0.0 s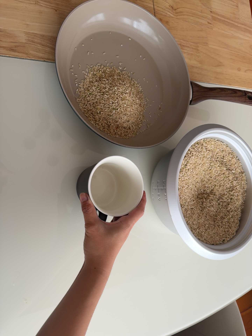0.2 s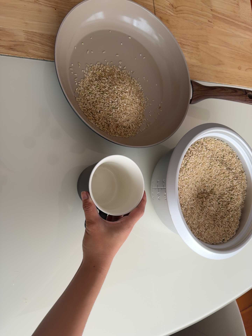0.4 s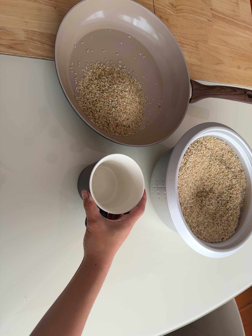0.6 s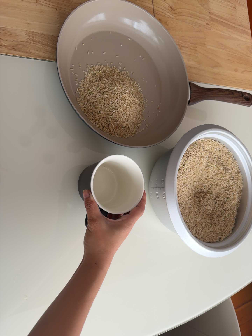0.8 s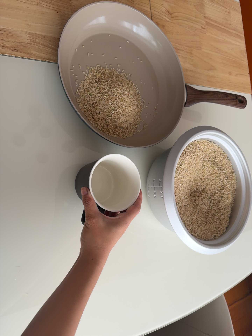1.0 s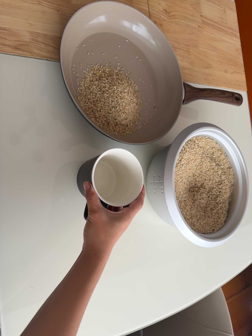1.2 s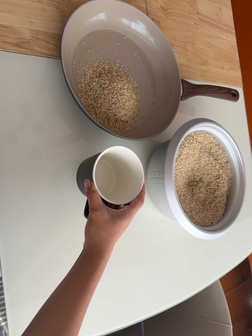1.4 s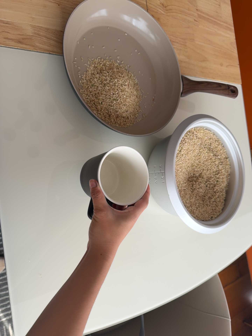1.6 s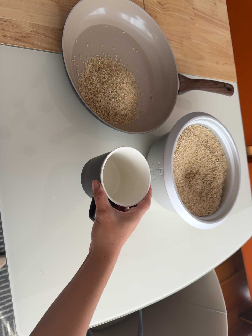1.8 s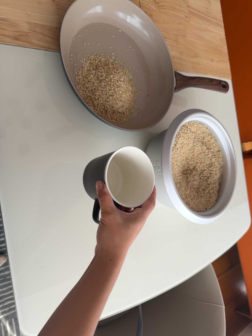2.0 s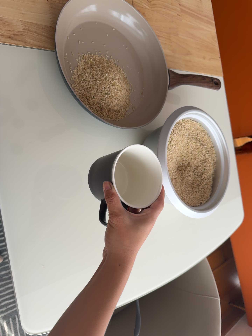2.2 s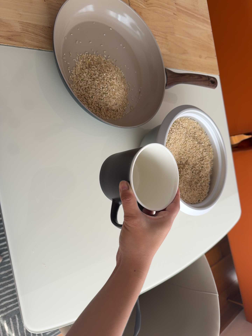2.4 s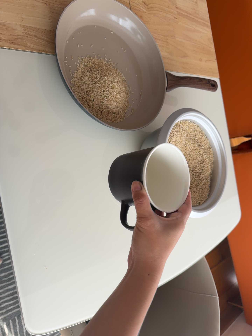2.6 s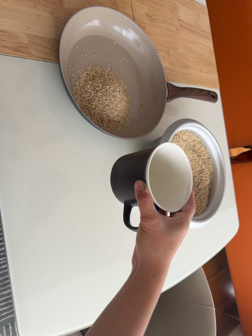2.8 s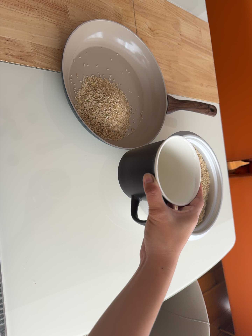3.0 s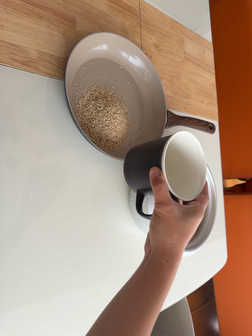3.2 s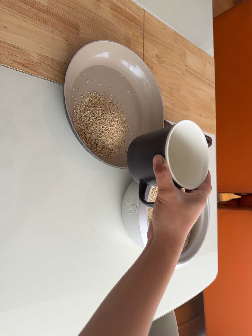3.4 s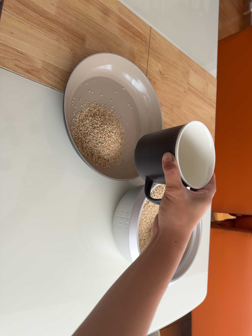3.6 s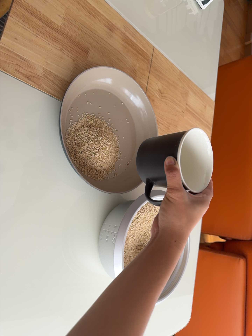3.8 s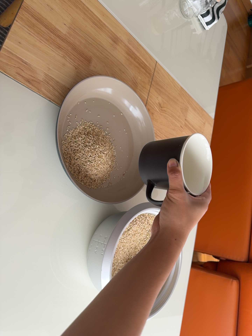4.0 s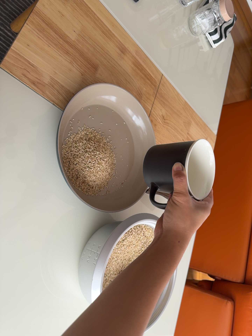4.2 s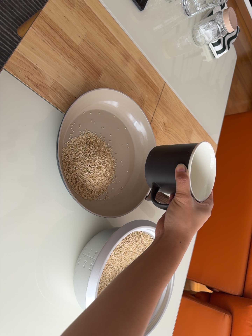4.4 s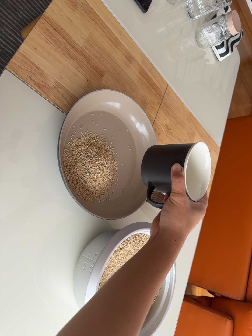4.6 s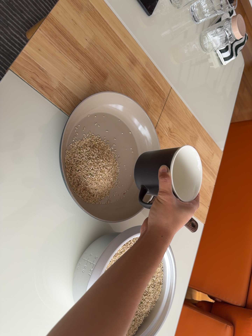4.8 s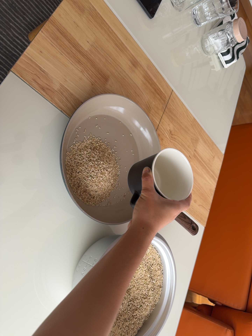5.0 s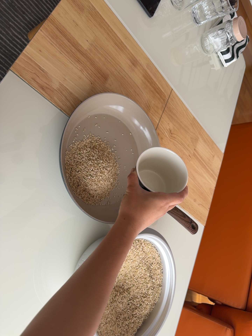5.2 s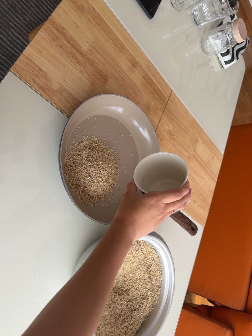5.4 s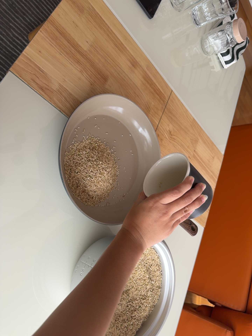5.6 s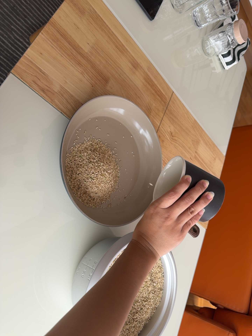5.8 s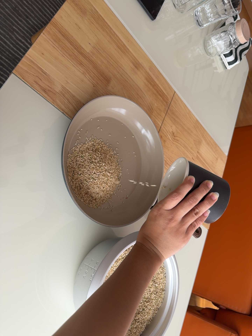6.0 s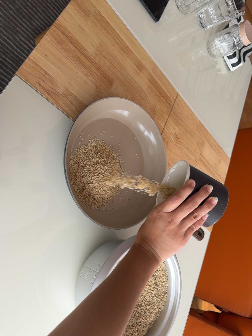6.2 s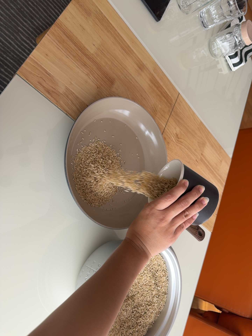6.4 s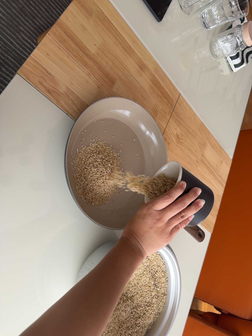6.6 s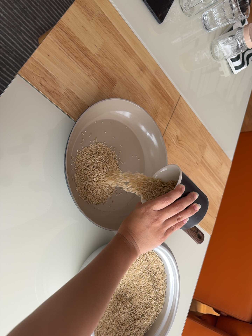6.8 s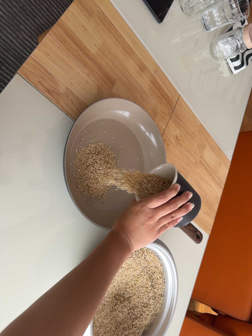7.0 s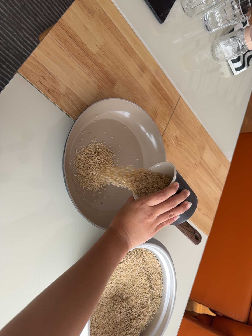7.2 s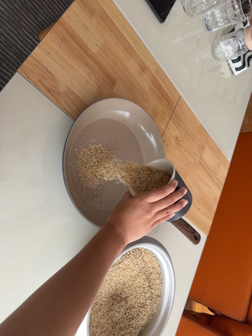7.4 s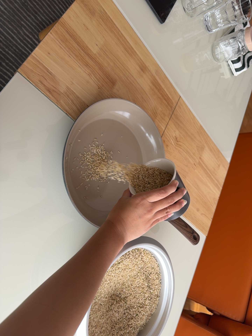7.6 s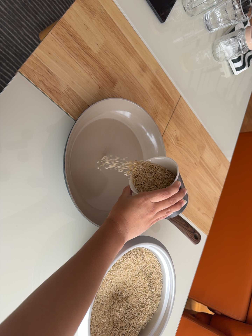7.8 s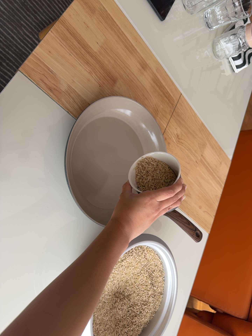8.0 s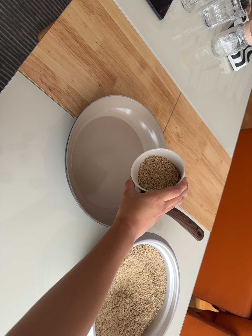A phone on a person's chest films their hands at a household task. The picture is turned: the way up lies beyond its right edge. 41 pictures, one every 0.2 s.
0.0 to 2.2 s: The camera travels to its left and backward, about 10 cm.
2.2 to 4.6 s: The camera's aim tips toward the top of its view by about 25 degrees, and the scene shifts downward. It rolls about its line of sight by about 30 degrees, and the scene rotates clockwise.
4.6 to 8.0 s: The camera shifts only a little, or ends up much as it began.
The film runs backward here.
